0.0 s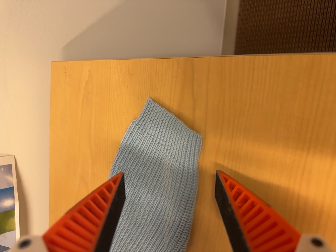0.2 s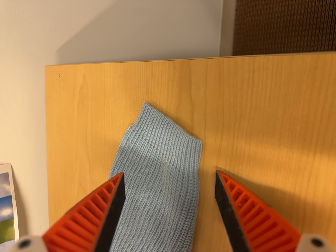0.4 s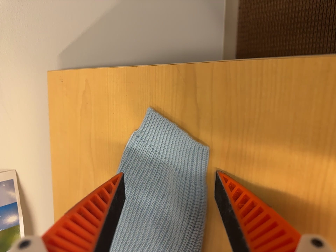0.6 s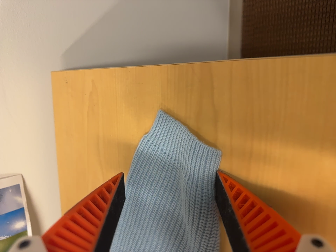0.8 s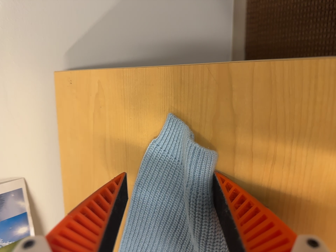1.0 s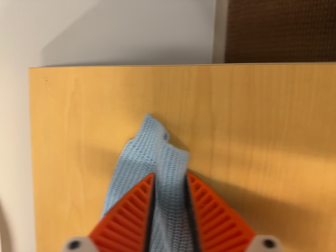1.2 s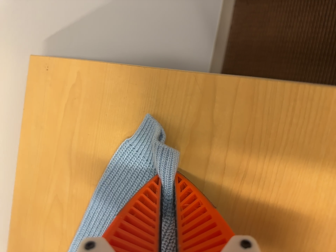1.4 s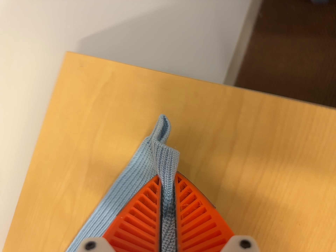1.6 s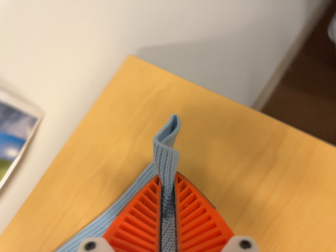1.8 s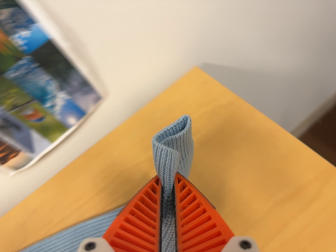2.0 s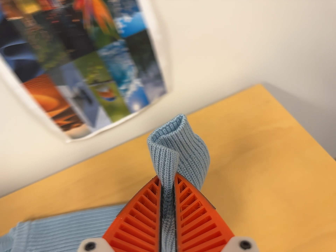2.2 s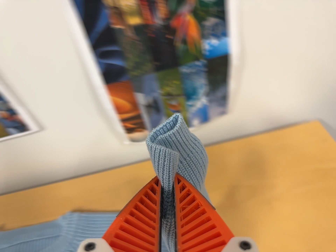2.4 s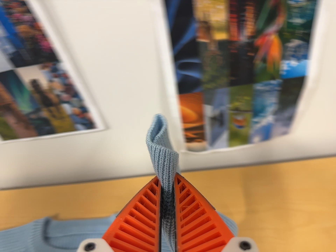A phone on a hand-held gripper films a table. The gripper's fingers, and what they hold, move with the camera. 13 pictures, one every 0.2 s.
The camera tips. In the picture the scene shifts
downward.
The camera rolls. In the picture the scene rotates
clockwise.
0.0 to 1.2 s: The camera shifts only a little, or ends up much as it began.
1.2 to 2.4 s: The camera swings to its left by about 15 degrees, and the scene slides to the right. It travels to its left, about 38 cm, so close, fixed things drift to the right. Its aim tips toward the top of its view by about 15 degrees, and the scene shifts downward. It rolls about its line of sight by about 70 degrees, and the scene rotates clockwise.
The film runs forward here.
